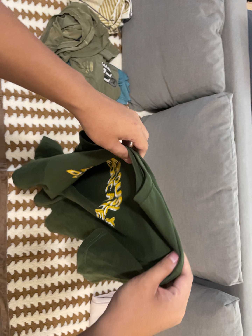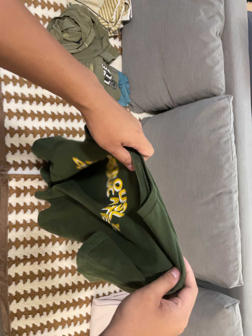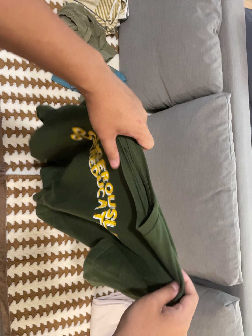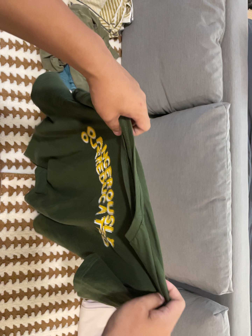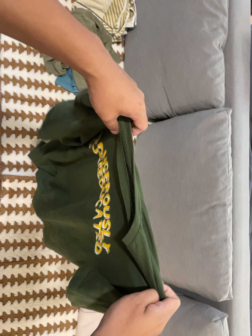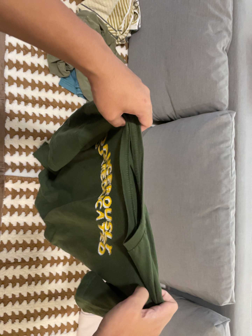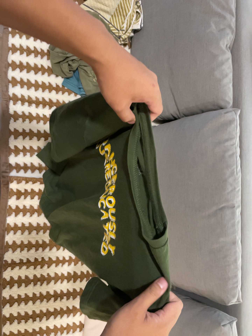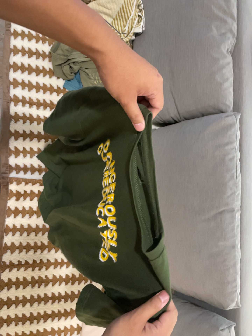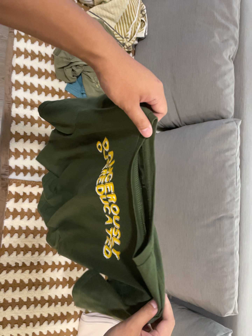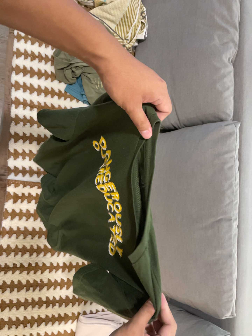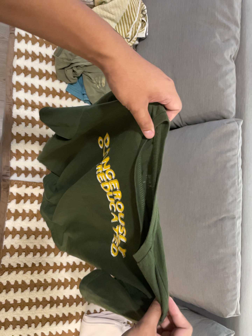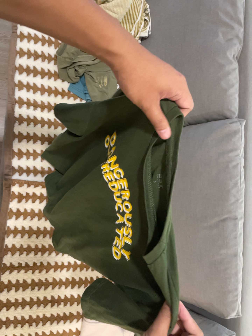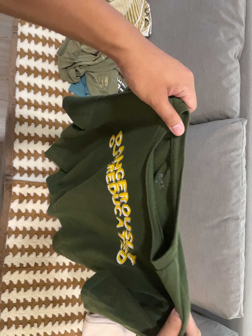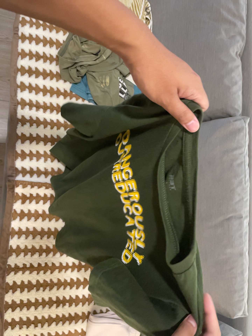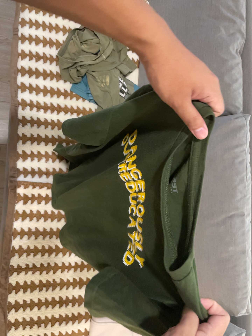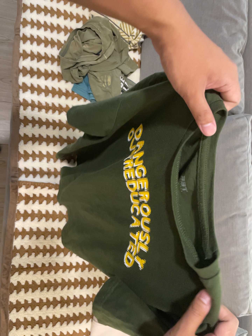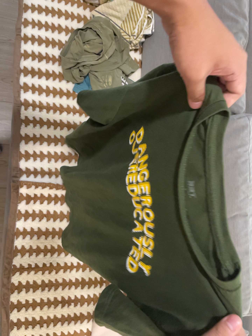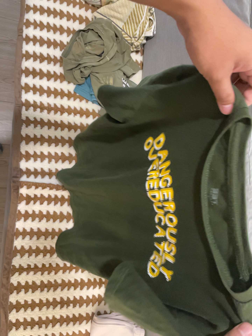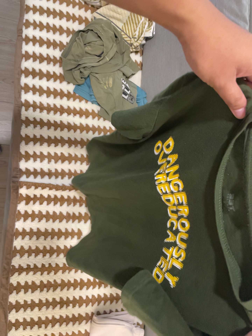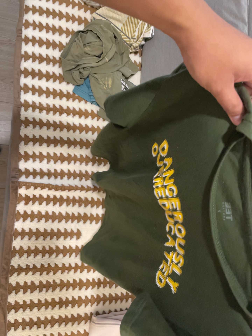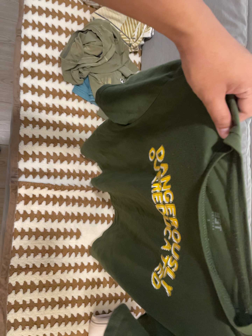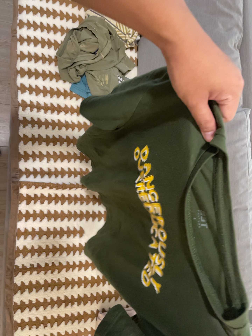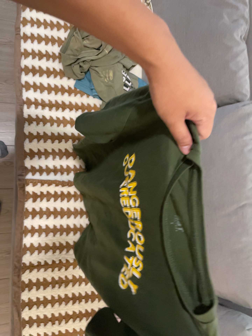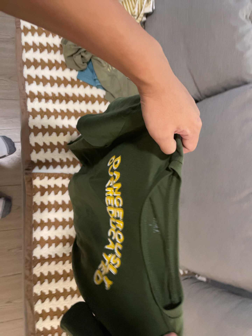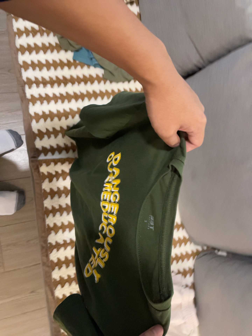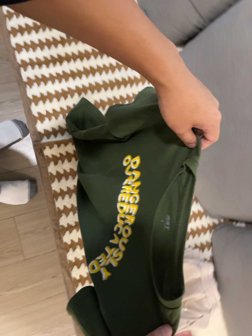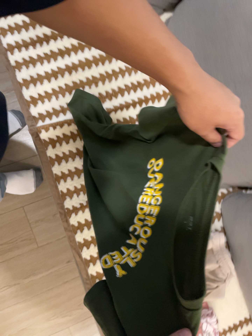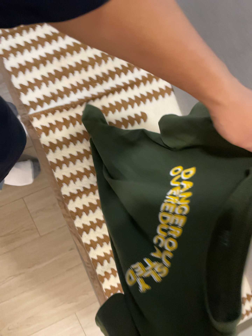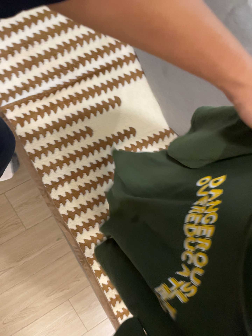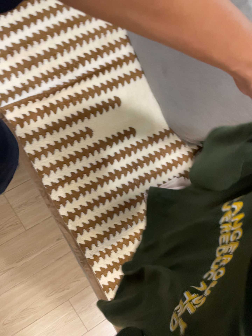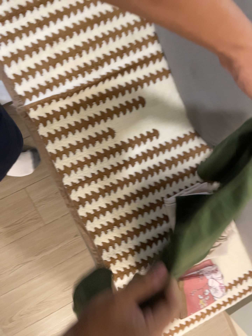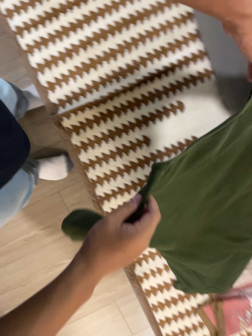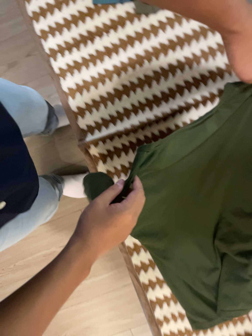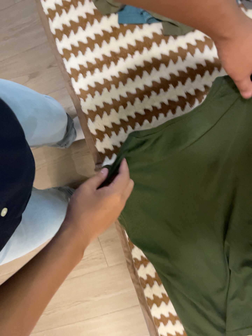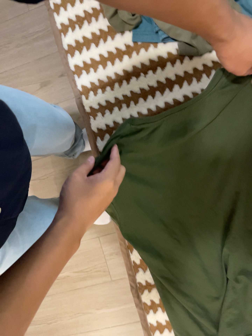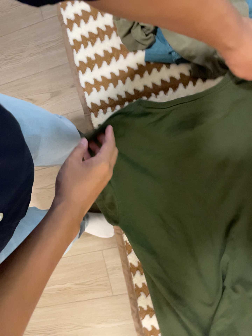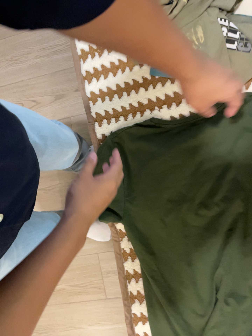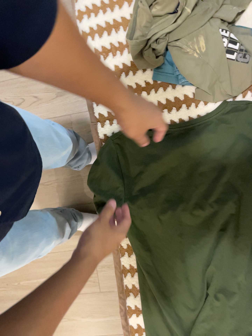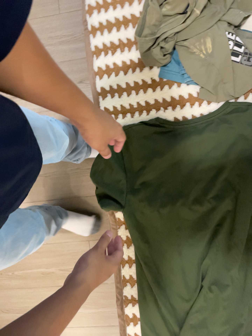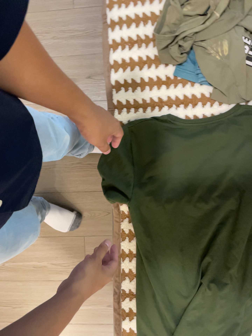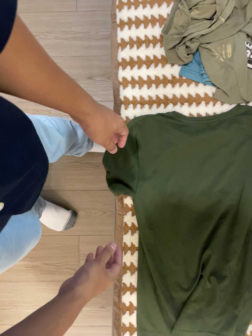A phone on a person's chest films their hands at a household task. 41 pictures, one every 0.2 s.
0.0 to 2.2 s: The camera shifts only a little, or ends up much as it began.
2.2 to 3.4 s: The camera keeps its place and its aim.
3.4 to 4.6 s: The camera shifts only a little, or ends up much as it began.
4.6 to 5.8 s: The camera travels toward the bottom of its view and to its right, about 20 cm, so close, fixed things drift upward. Its aim tips toward the bottom of its view by about 10 degrees, and the scene shifts upward. It rolls about its line of sight by about 25 degrees, and the scene rotates counterclockwise.
5.8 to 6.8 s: The camera swings to its left by about 20 degrees, and the scene slides to the right. It travels toward the top of its view and forward, about 36 cm, so close, fixed things drift downward. It rolls about its line of sight by about 15 degrees, and the scene rotates clockwise.
6.8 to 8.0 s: The camera travels to its left and backward, about 18 cm. It rolls about its line of sight by about 15 degrees, and the scene rotates clockwise.
The film runs forward here.
